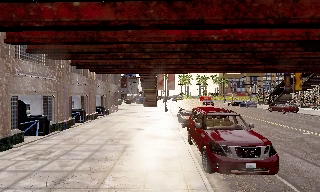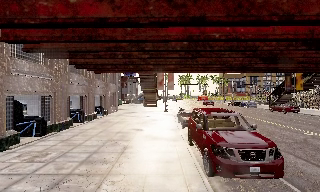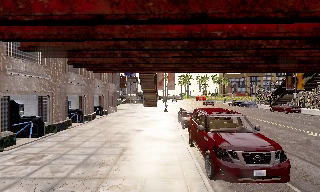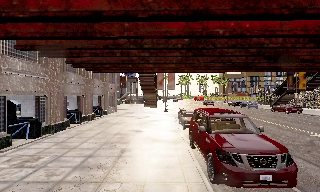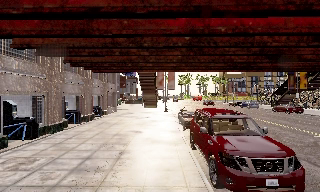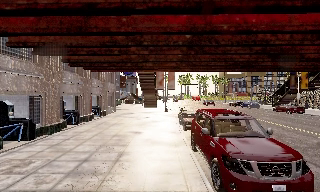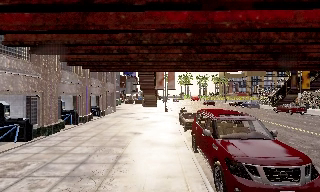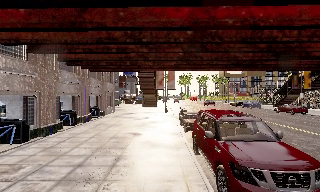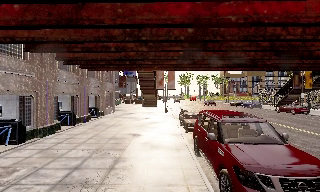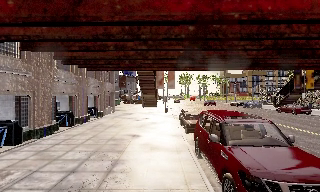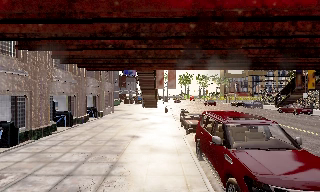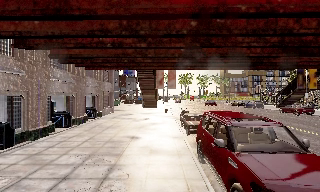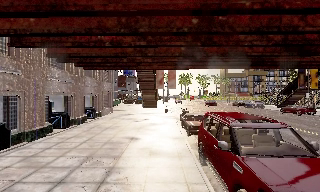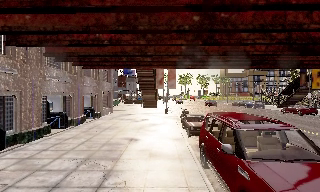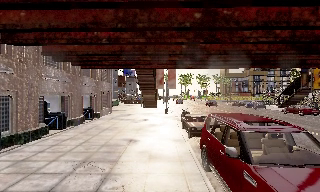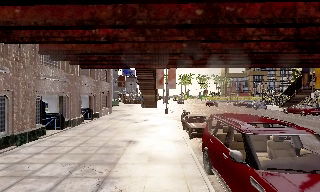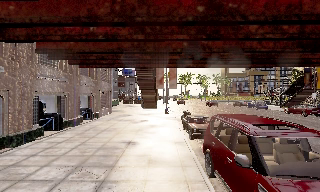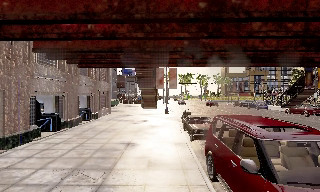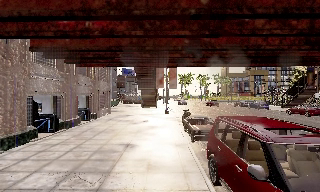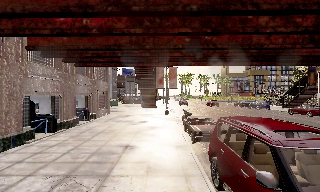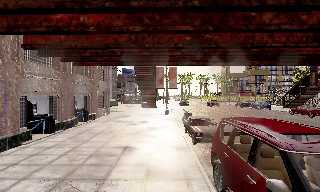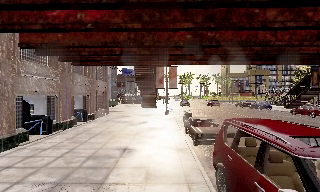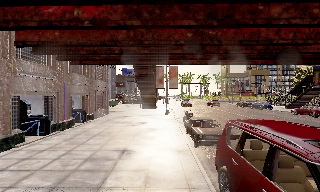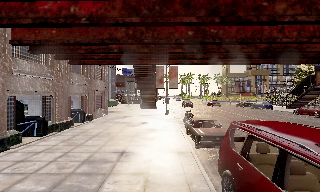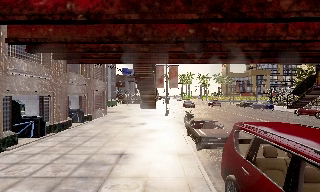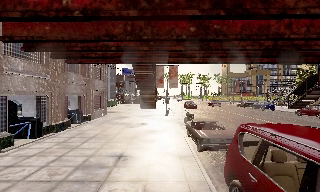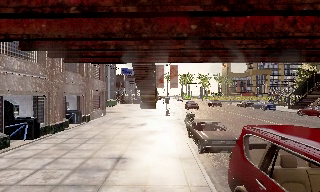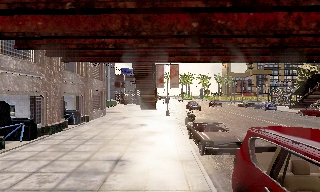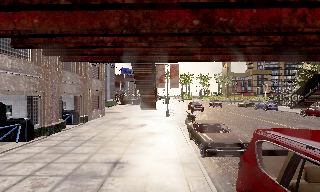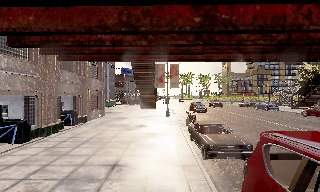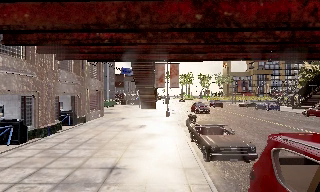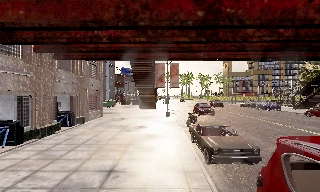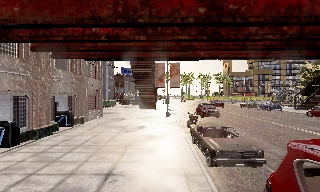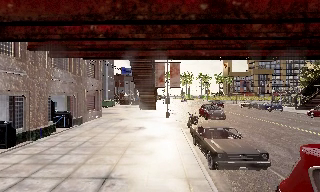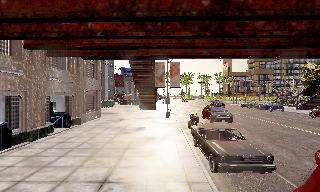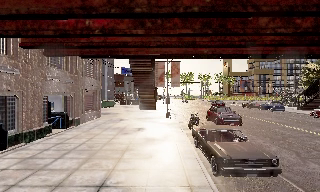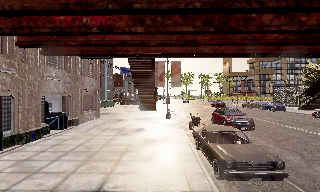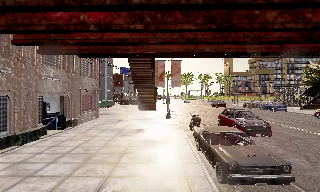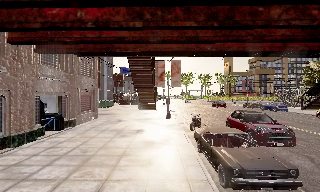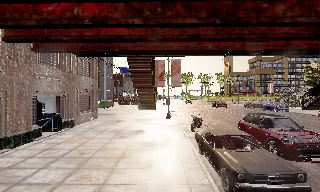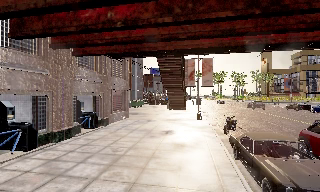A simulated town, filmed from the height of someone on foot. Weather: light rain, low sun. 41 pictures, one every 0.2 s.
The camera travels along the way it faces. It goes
forward.
0.0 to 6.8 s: The camera travels forward, about 8 m, so what stands in front looms larger.
6.8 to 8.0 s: The camera swings to its left by about 10 degrees, and the scene slides to the right. It travels forward, about 1.5 m, so what stands in front looms larger.
The film runs forward here.
